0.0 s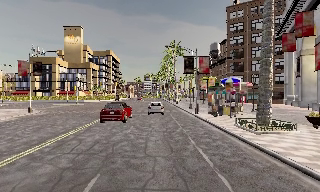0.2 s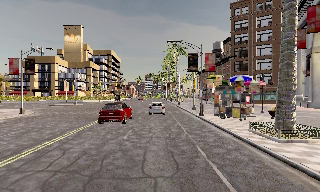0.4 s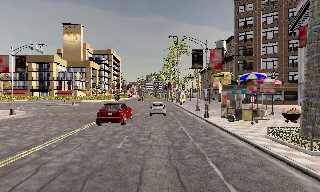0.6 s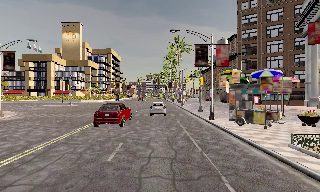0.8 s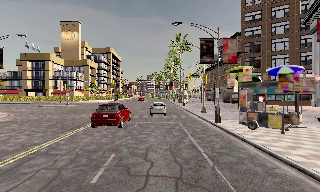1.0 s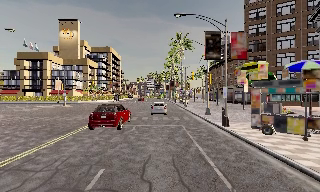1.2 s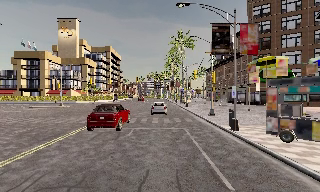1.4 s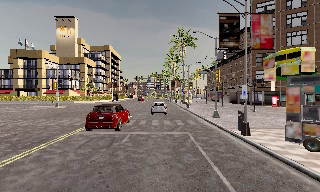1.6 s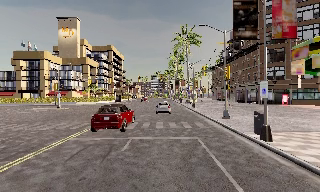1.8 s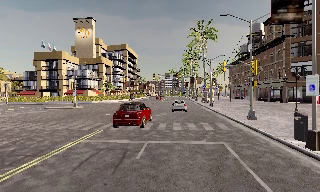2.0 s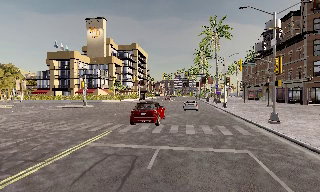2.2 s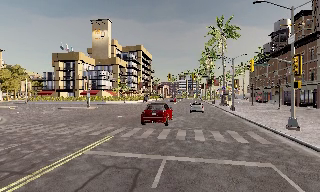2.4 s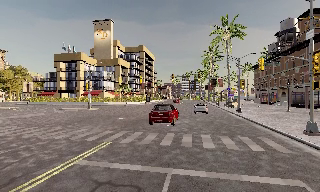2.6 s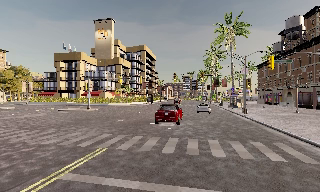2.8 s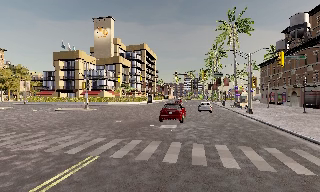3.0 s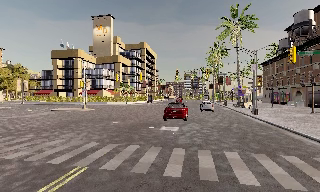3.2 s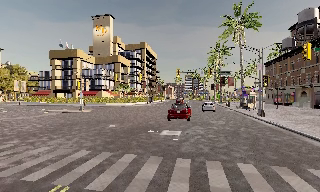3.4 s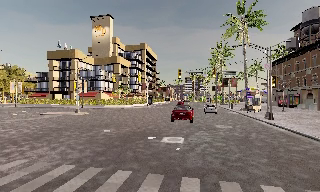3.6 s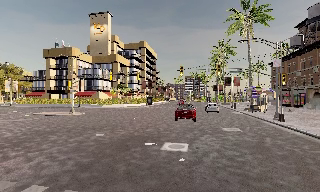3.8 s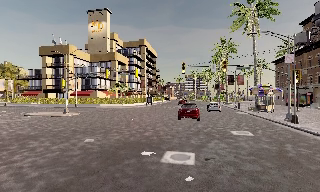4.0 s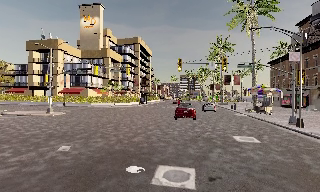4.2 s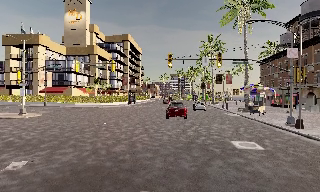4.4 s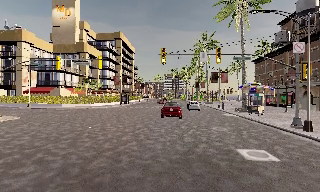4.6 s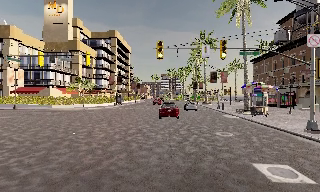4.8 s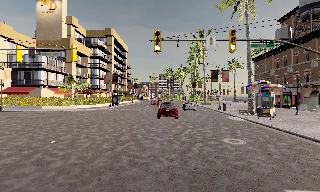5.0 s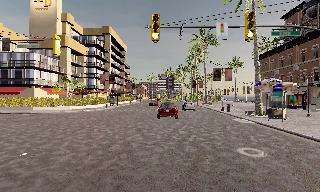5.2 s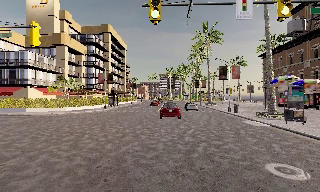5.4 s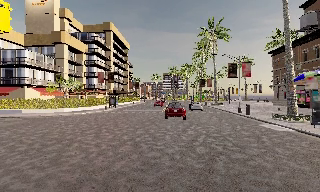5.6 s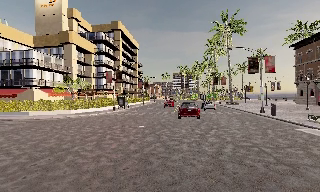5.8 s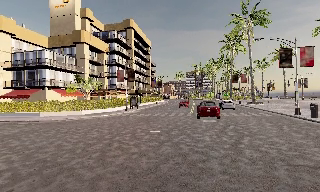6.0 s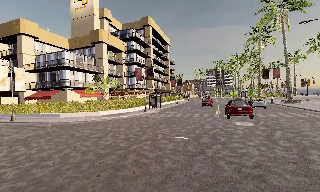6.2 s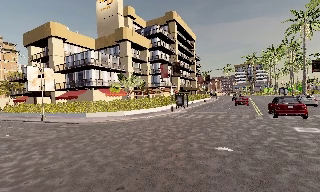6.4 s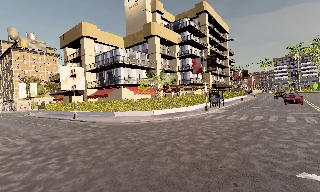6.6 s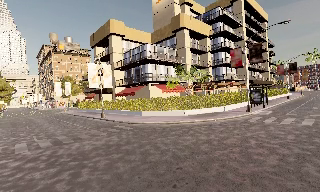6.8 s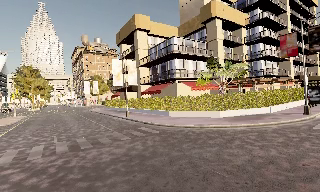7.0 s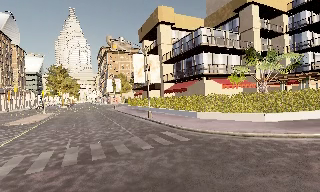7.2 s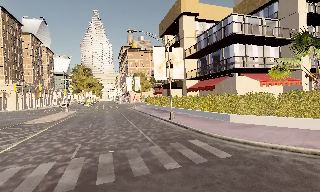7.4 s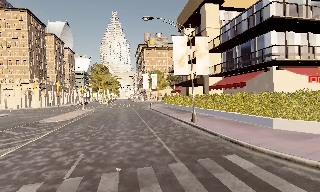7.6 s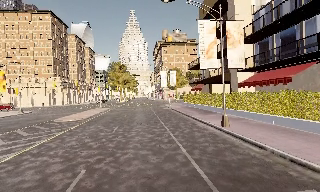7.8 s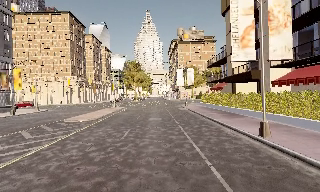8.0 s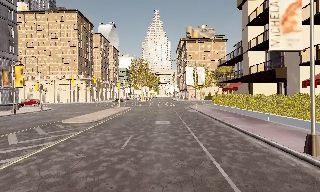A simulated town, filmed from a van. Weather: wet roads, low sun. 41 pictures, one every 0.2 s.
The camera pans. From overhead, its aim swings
counterclockwise.
The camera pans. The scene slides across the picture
to the right.
0.0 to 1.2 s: The camera travels forward, about 8 m, so what stands in front looms larger.
1.2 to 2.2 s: The camera pans to its left, which is counterclockwise from overhead, by about 10 degrees. It travels forward, about 5 m, so what stands in front looms larger.
2.2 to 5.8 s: The camera travels forward, about 25 m, so what stands in front looms larger. It gains speed.
5.8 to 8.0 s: The camera pans to its left, which is counterclockwise from overhead, by about 80 degrees. It travels forward, about 20 m.
The film runs forward here.
